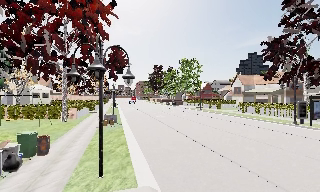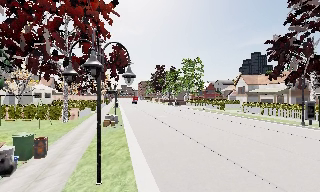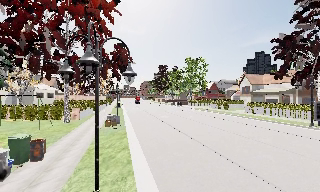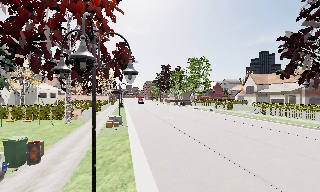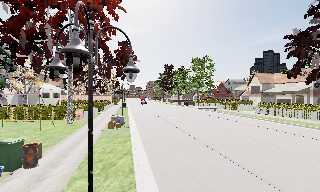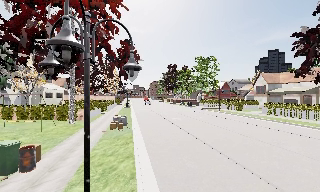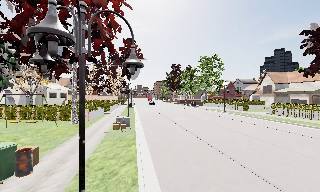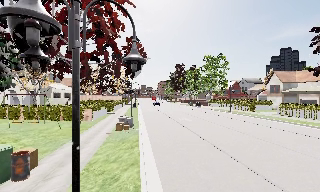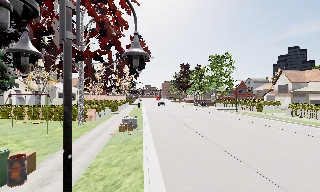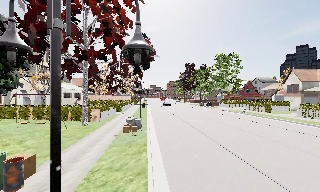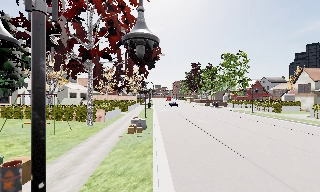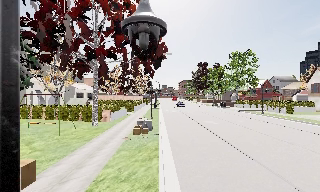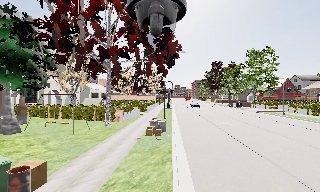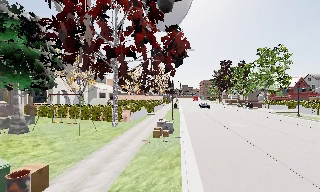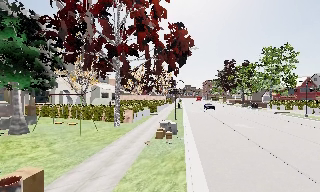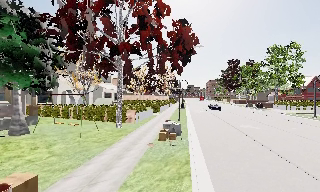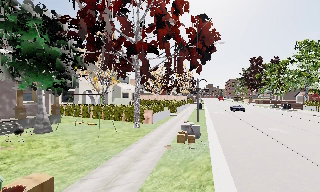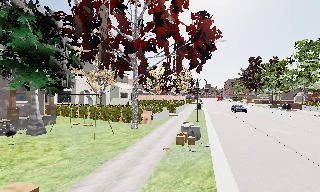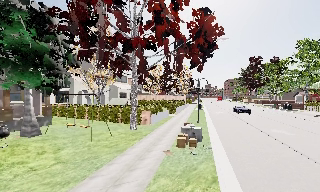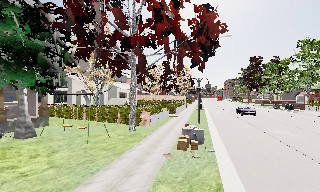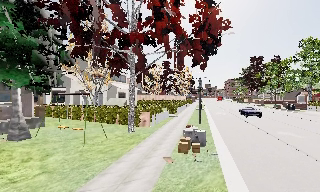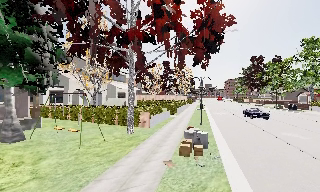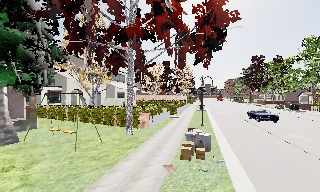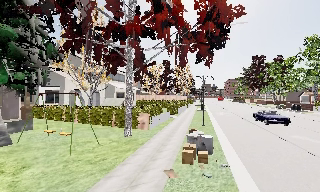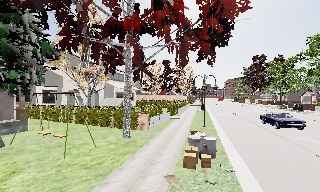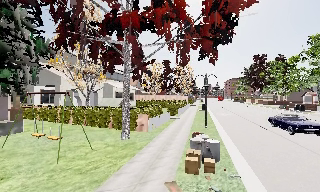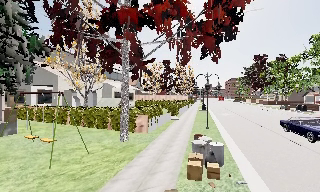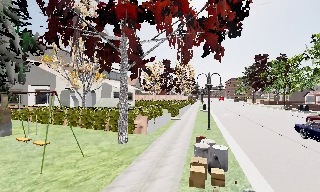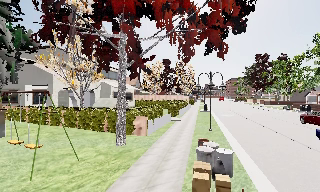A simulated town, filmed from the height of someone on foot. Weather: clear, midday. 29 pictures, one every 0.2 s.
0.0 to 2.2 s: The camera swings to its left by about 15 degrees, and the scene slides to the right. It travels forward, about 4.5 m, so what stands in front looms larger.
2.2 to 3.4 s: The scene slides to the right, as the camera pans about 15 degrees to its left. It travels forward, about 2.5 m, so what stands in front looms larger.
3.4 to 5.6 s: The camera travels forward, about 4.5 m, so what stands in front looms larger.
The film runs forward here.
